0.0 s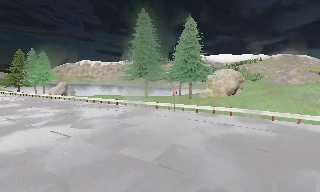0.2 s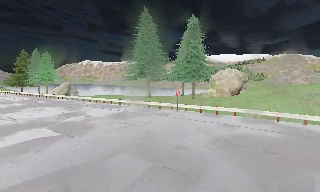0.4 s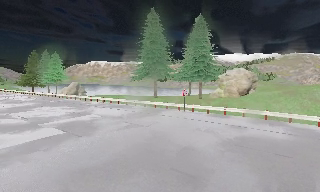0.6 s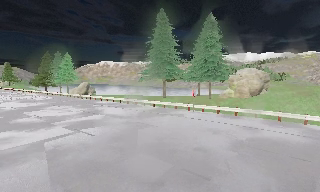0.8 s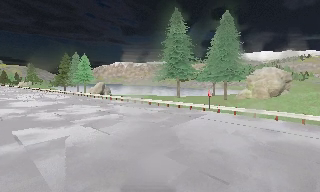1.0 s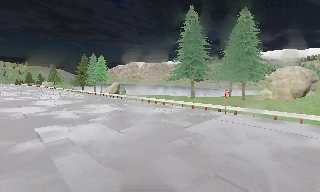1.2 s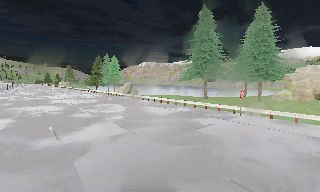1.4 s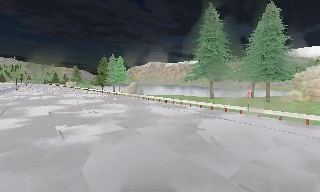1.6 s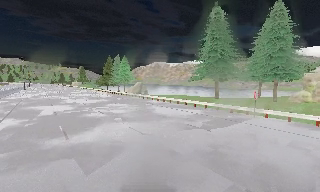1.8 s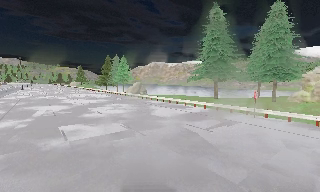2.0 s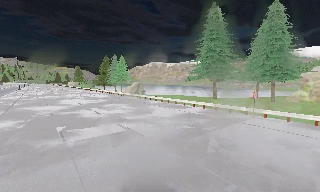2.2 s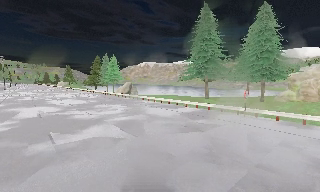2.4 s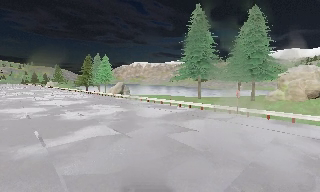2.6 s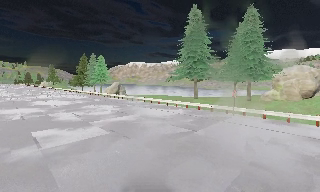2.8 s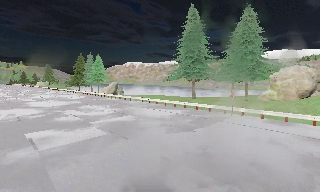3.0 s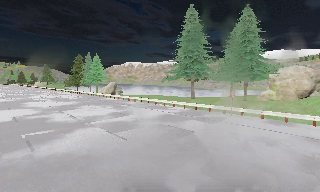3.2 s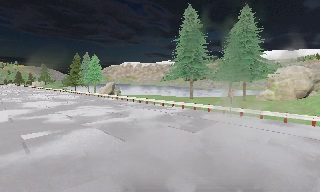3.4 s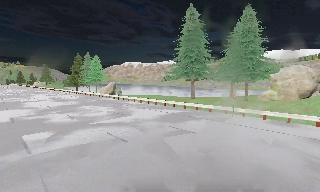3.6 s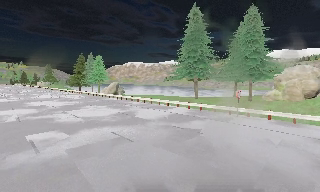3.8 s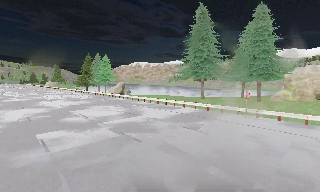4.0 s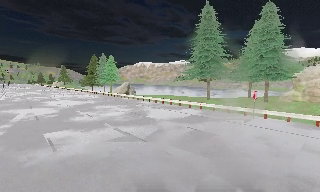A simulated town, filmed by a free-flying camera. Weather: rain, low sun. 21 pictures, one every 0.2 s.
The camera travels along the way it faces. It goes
forward.
0.0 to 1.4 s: The scene slides to the right, as the camera pans about 20 degrees to its left. It travels forward, about 1 m, so what stands in front looms larger.
1.4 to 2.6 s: The camera travels forward, about 0.5 m, so what stands in front looms larger.
2.6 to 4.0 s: The camera travels to its left and forward, about 1 m, so close, fixed things drift to the right.
The film runs forward here.
